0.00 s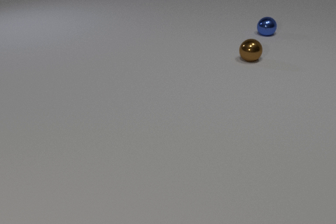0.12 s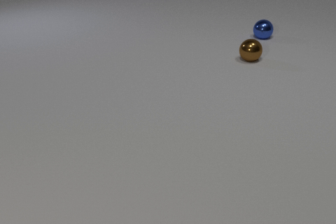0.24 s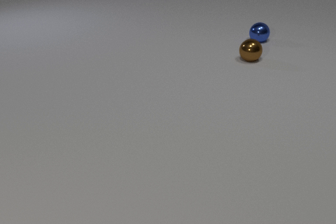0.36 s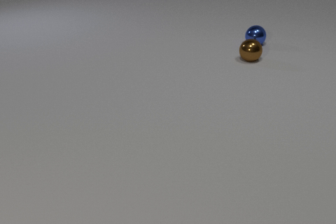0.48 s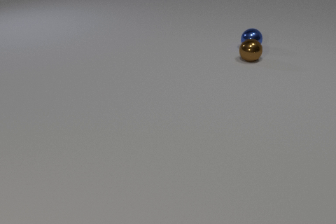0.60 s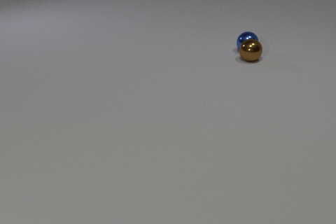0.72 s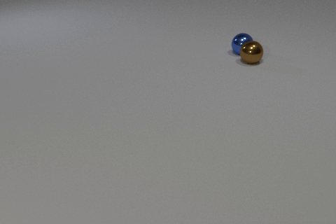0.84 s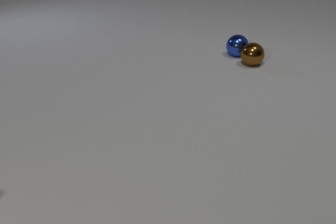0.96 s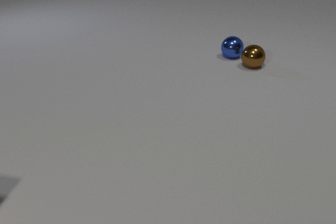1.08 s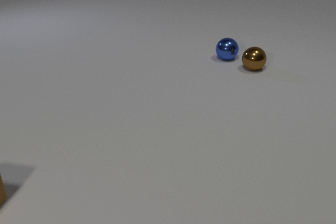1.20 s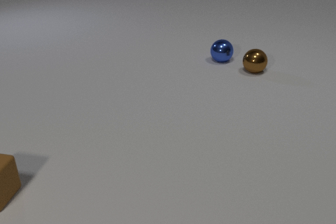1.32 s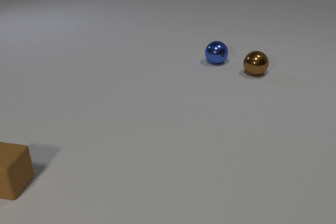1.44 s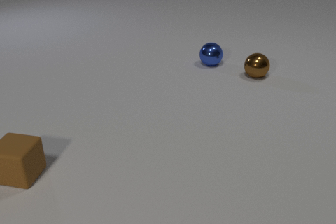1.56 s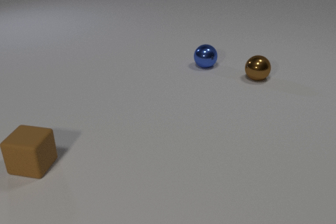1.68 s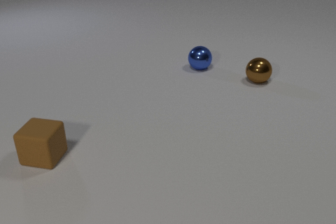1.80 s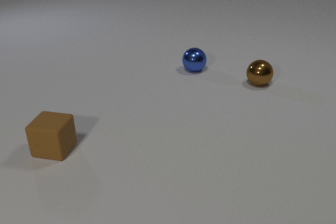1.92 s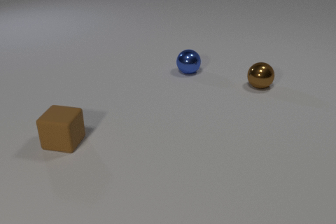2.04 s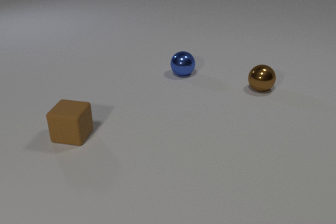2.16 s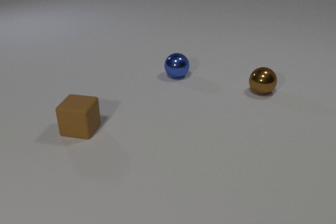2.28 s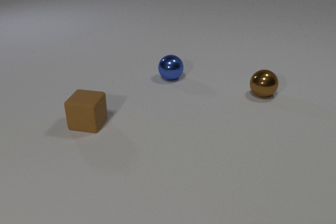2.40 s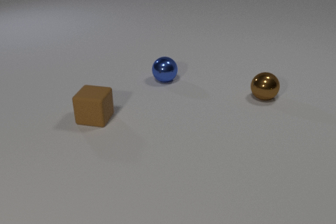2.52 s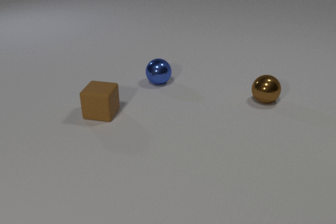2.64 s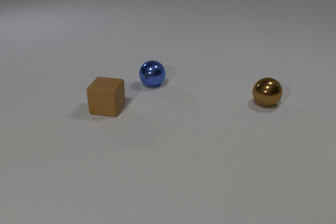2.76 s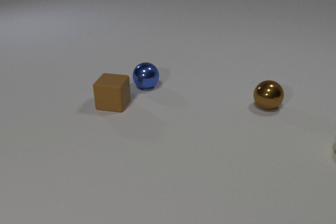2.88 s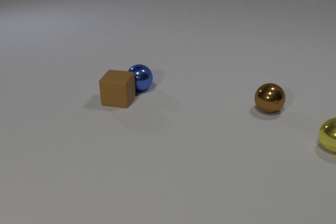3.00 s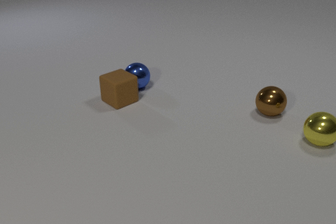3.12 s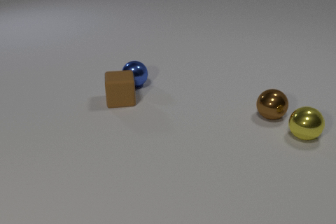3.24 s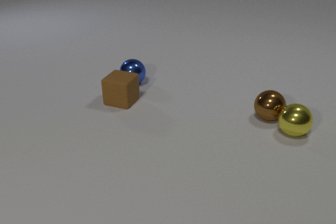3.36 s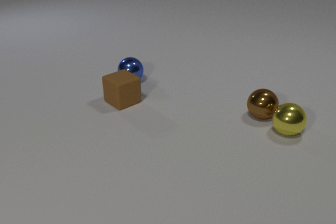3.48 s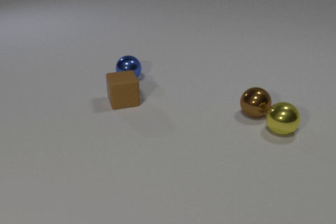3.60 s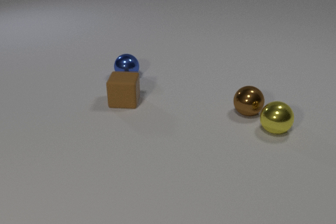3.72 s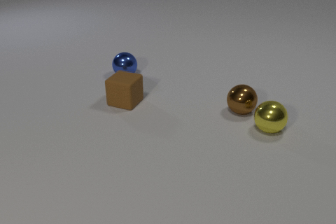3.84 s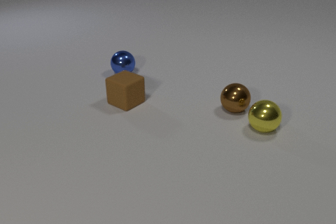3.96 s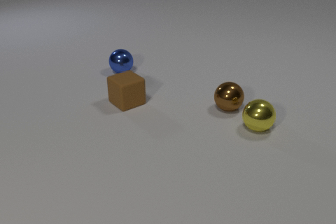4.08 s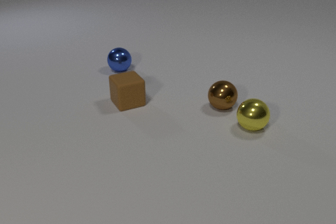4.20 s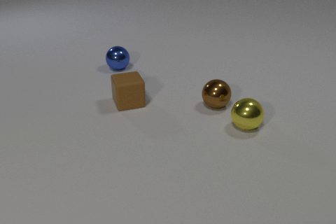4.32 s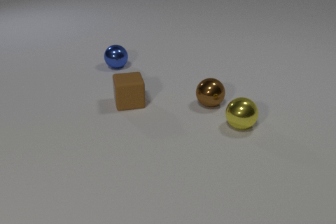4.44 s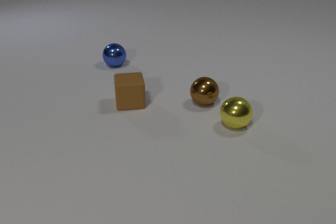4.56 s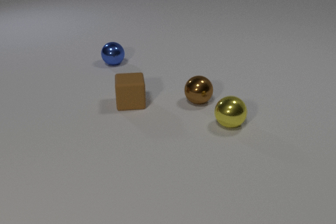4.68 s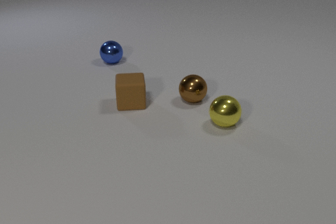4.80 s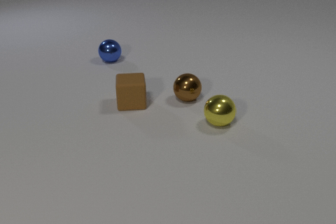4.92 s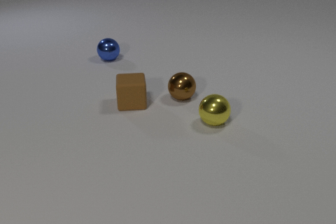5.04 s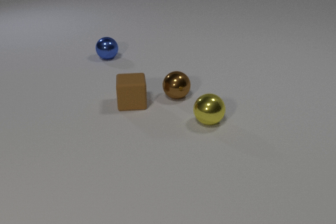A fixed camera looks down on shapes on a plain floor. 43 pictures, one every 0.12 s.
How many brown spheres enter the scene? 0.
Are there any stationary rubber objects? no.
How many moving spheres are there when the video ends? 3.
0.00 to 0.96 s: The blue metal sphere rolls toward the camera and to the left. The brown metal sphere rolls toward the camera. The blue metal sphere and the brown metal sphere collide.
0.96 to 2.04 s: The blue metal sphere rolls toward the camera and to the left. The brown metal sphere rolls toward the camera. The brown rubber cube comes in at the left edge, slides to the right and away from the camera.
2.04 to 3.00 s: The blue metal sphere rolls to the left and toward the camera. The brown metal sphere rolls toward the camera. The yellow metal sphere comes in at the right edge, rolls to the left. The brown rubber cube slides away from the camera and to the right, spins so that its near face slides to the left, clockwise seen from above. The blue metal sphere and the brown rubber cube collide.
3.00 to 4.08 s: The blue metal sphere rolls away from the camera and to the left. The brown metal sphere rolls to the left. The yellow metal sphere rolls to the left. The brown rubber cube slides to the right, spins clockwise seen from above by about 195 degrees, its near face sliding to the left. The brown metal sphere and the yellow metal sphere collide.
4.08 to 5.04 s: The blue metal sphere rolls away from the camera. The brown metal sphere rolls to the left and away from the camera. The yellow metal sphere rolls to the left. The brown rubber cube spins clockwise seen from above by about 15 degrees, its near face sliding to the left.
